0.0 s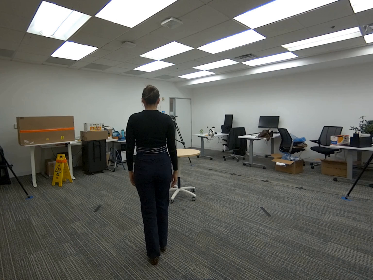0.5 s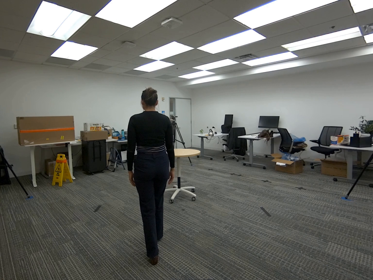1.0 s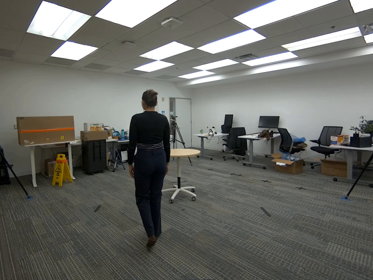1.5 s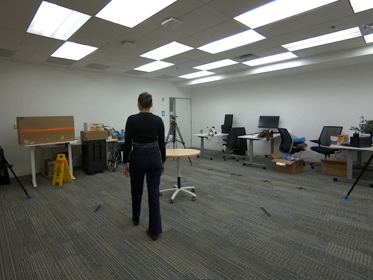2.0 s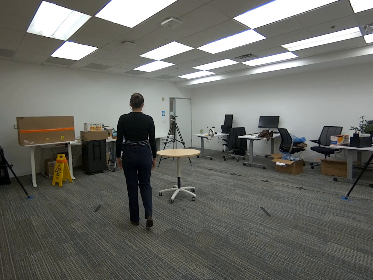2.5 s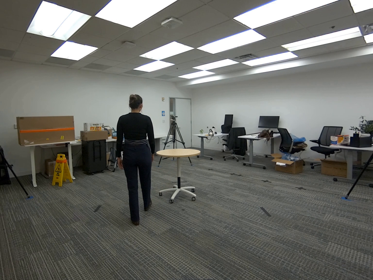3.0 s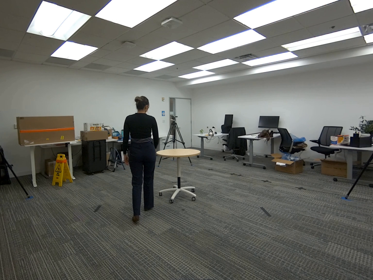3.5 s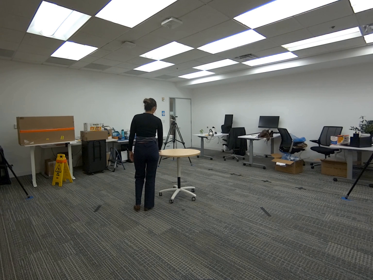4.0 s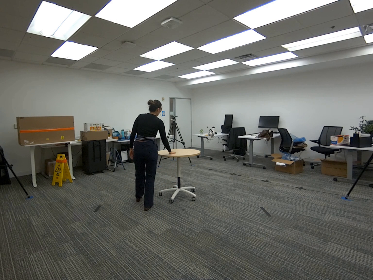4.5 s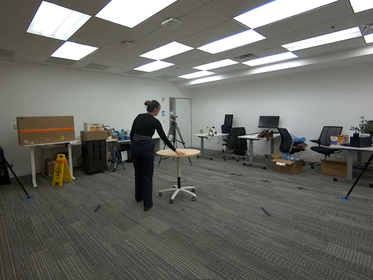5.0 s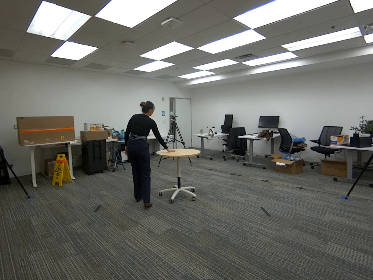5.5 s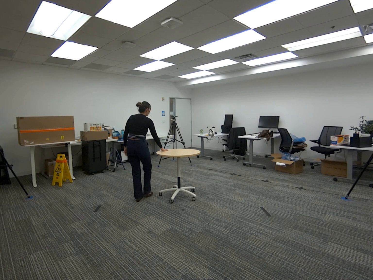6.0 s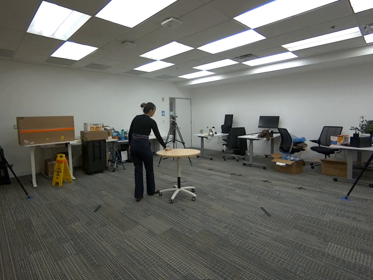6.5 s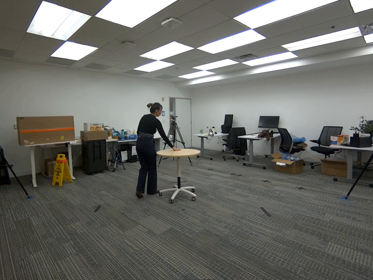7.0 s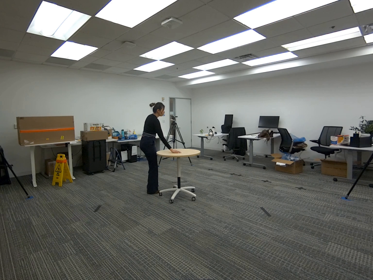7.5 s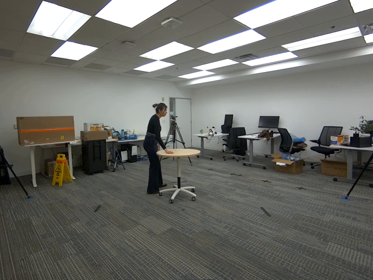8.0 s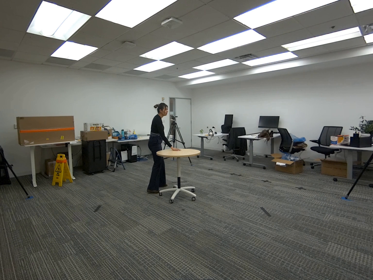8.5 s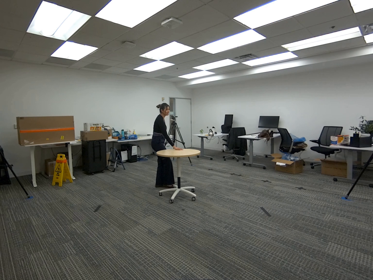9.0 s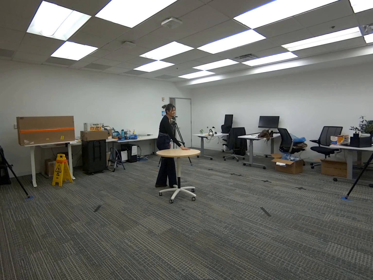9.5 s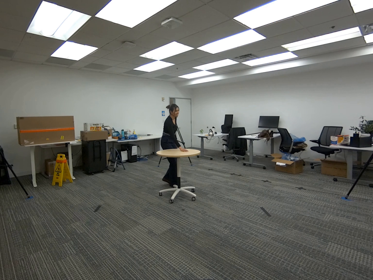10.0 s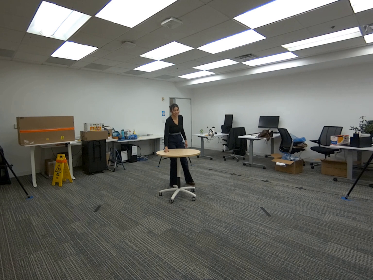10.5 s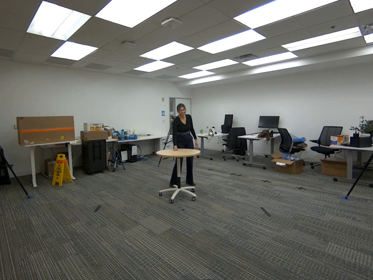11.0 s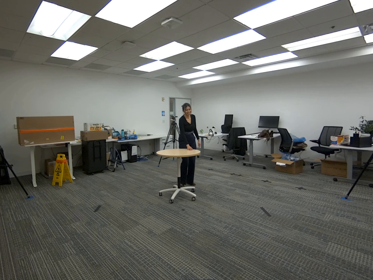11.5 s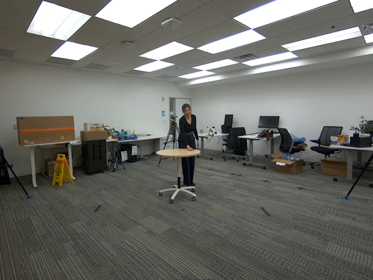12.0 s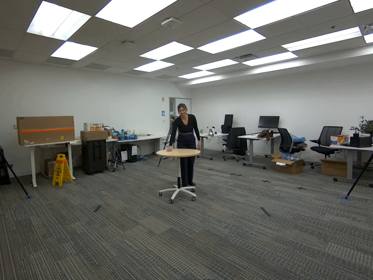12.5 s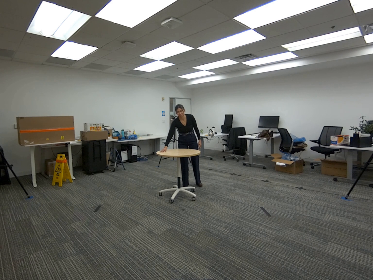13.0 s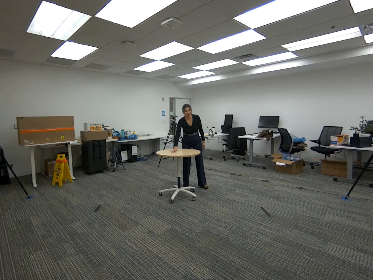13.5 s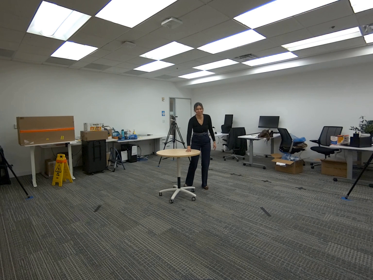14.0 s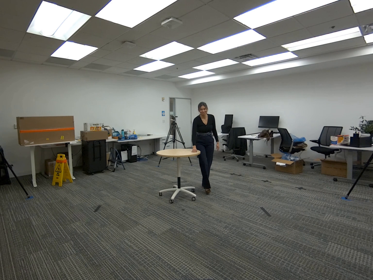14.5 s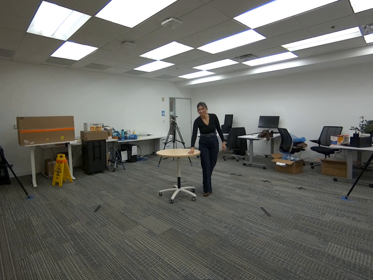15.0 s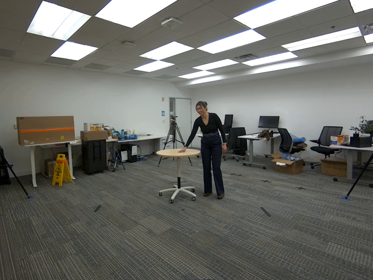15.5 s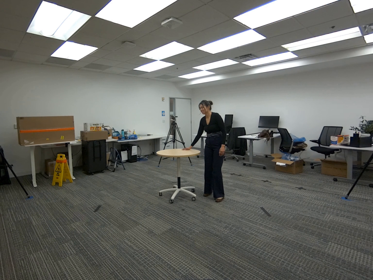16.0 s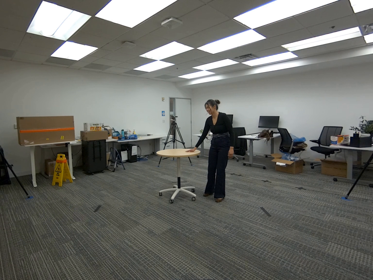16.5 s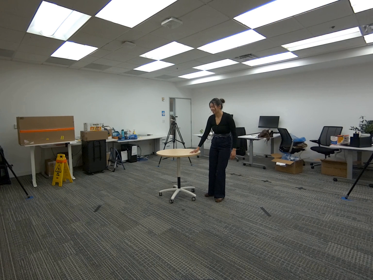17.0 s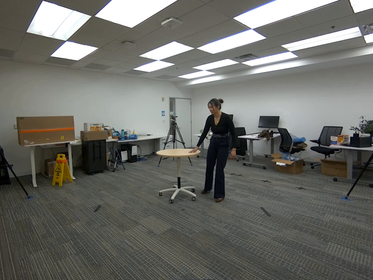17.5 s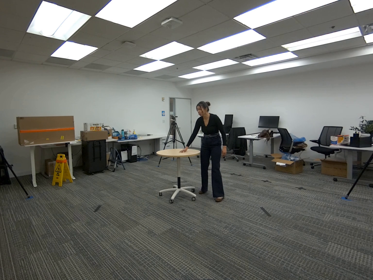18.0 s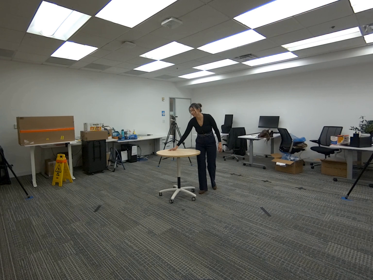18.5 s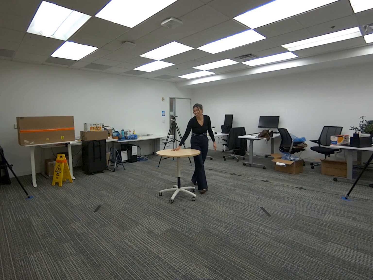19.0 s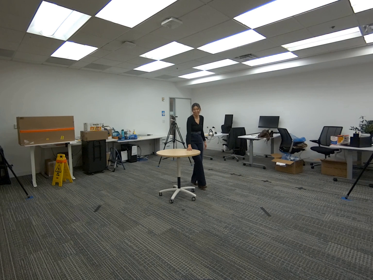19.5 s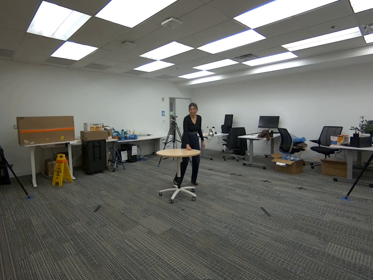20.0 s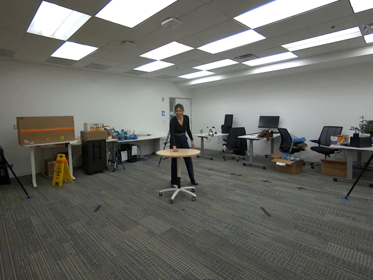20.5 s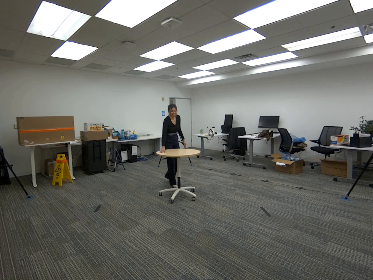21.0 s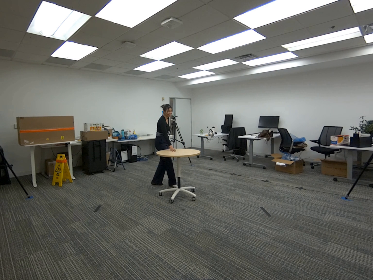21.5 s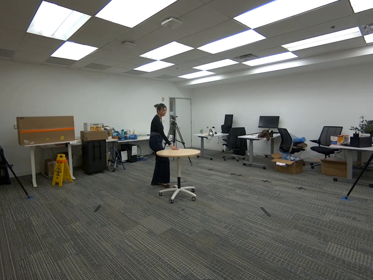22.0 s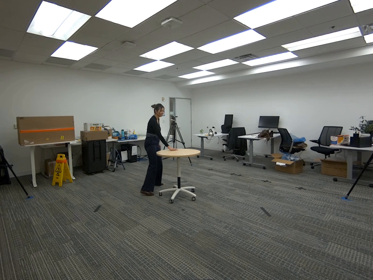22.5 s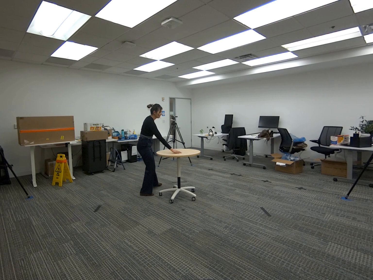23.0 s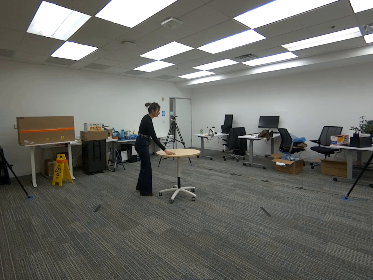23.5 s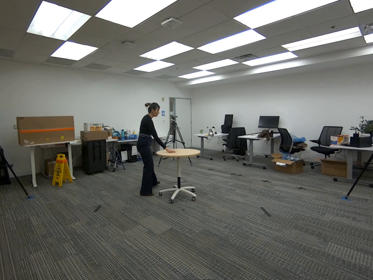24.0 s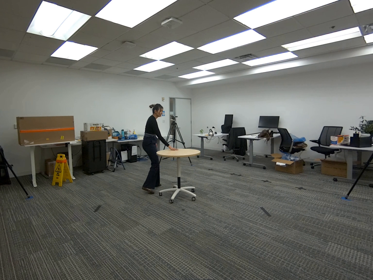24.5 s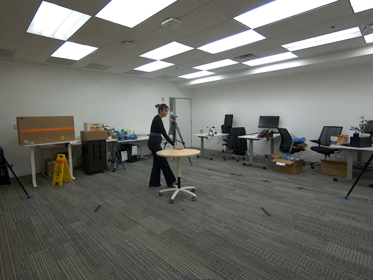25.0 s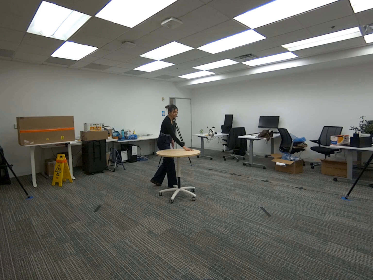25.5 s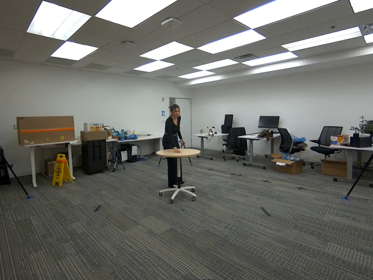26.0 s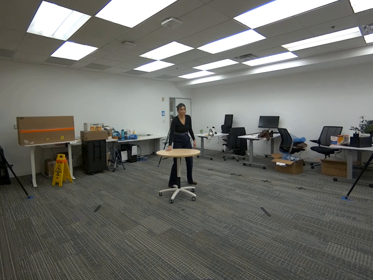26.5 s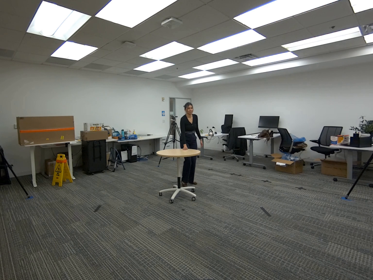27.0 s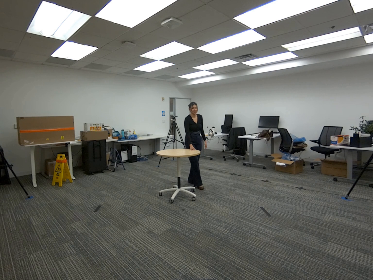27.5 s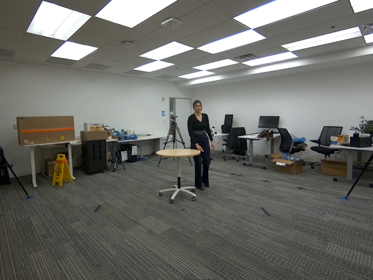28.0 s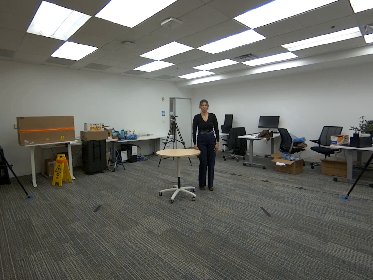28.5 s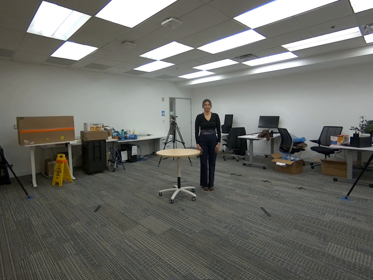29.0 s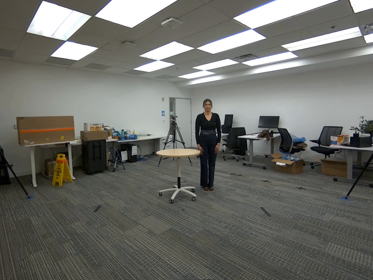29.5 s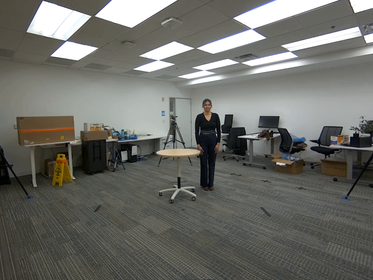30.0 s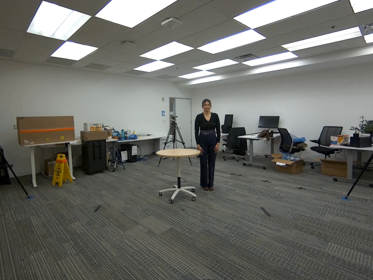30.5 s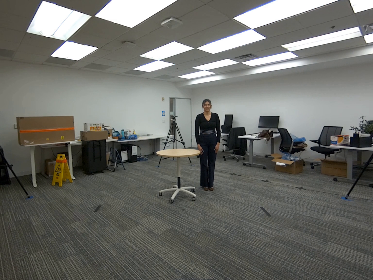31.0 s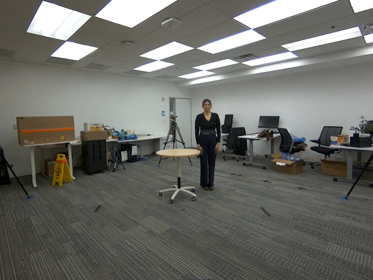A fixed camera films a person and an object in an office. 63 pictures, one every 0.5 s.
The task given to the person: Walk to the round table, place your right hand on the table and perform a wiping action. Do this around the entire top of the table until finished.
